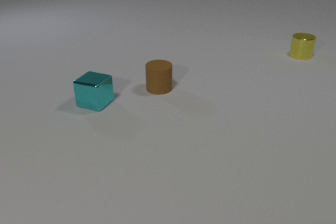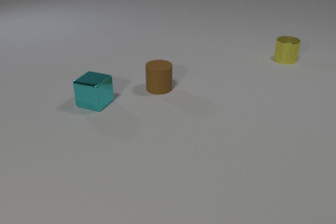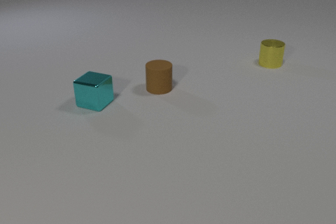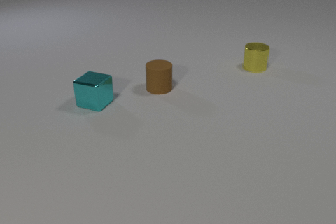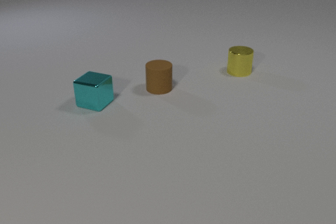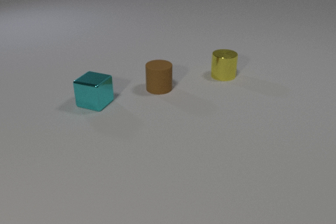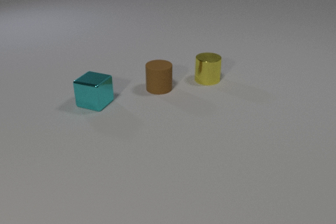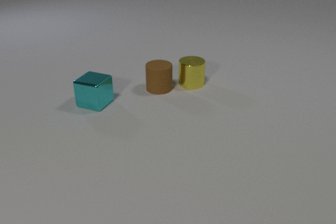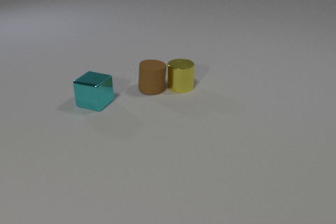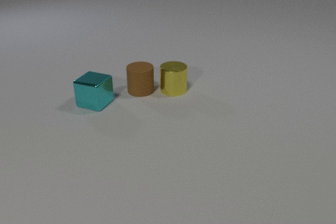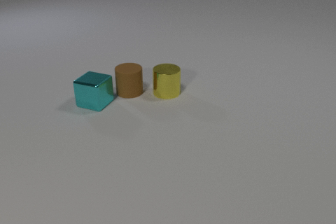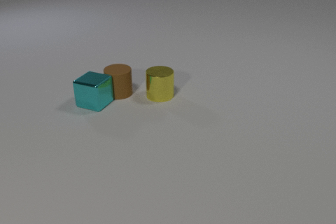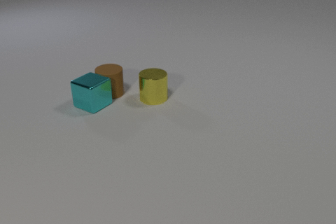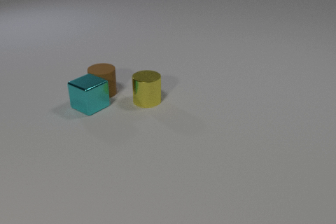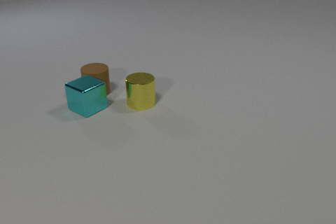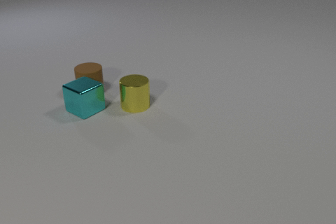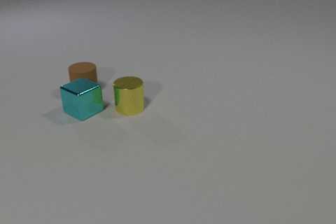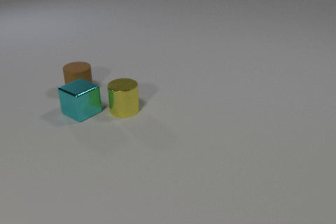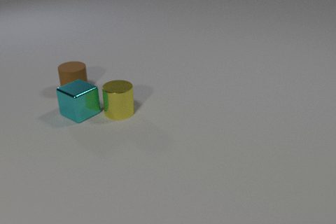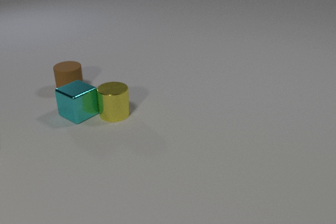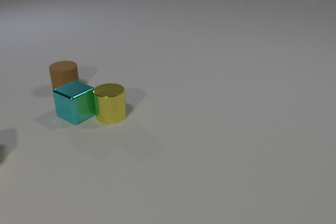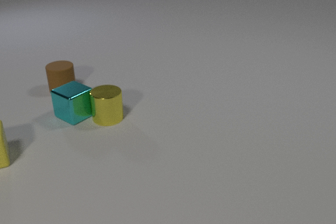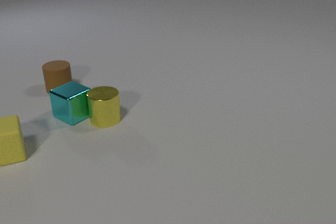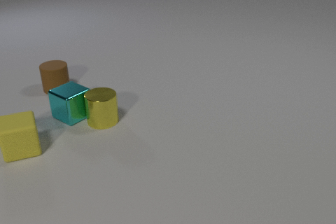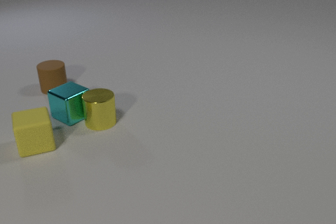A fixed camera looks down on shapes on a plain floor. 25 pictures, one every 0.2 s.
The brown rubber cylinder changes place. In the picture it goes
to the left.
0.0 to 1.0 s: The yellow metal cylinder slides to the left and toward the camera.
1.0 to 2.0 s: The yellow metal cylinder slides to the left and toward the camera. The brown rubber cylinder slides to the left. The yellow metal cylinder and the brown rubber cylinder collide.
2.0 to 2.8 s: The yellow metal cylinder slides to the left and toward the camera. The brown rubber cylinder slides to the left. The cyan metal cube slides toward the camera and to the left. The brown rubber cylinder and the cyan metal cube collide.
2.8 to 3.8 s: The yellow metal cylinder slides to the left and toward the camera. The brown rubber cylinder slides to the left and away from the camera. The cyan metal cube slides toward the camera and to the left. The yellow metal cylinder and the cyan metal cube collide.
3.8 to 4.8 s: The yellow metal cylinder slides to the left and toward the camera. The brown rubber cylinder slides to the left and away from the camera. The cyan metal cube slides to the left. The yellow rubber cube comes in at the left edge, slides to the right.
What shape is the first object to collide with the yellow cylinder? cylinder.
Are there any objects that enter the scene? yes.
What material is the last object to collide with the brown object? metal.
